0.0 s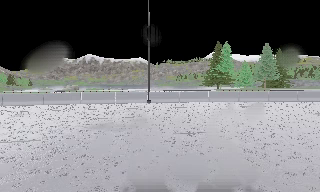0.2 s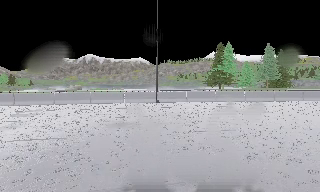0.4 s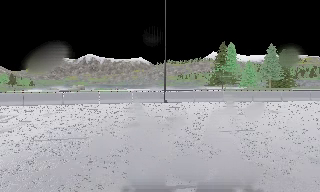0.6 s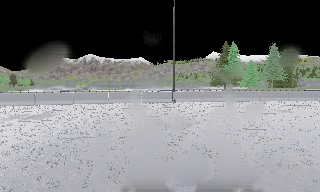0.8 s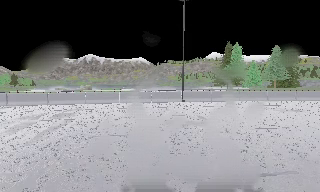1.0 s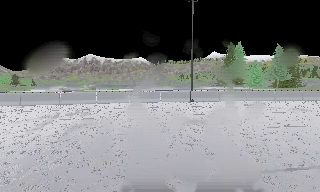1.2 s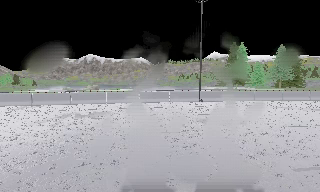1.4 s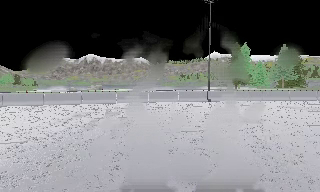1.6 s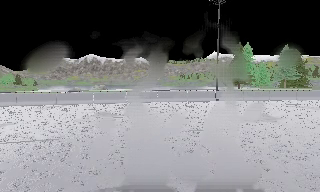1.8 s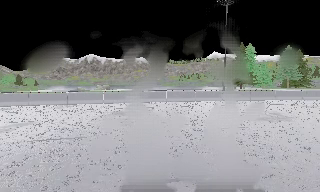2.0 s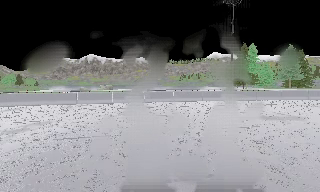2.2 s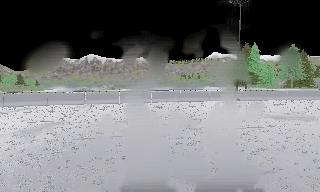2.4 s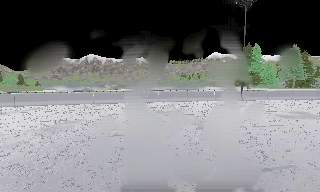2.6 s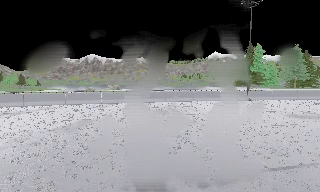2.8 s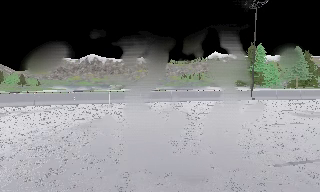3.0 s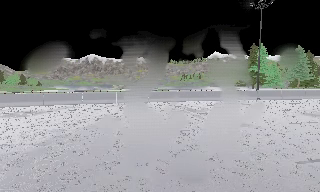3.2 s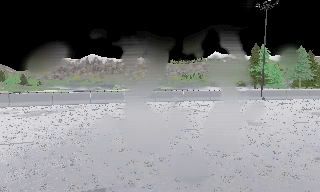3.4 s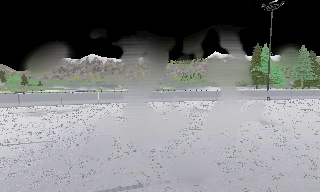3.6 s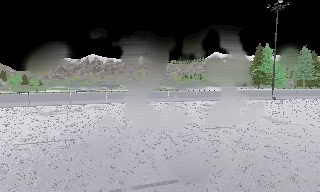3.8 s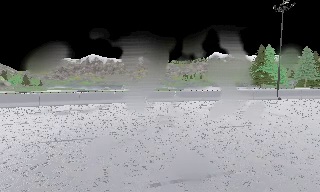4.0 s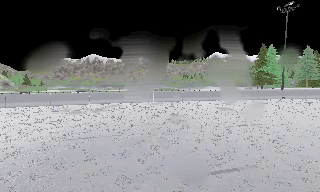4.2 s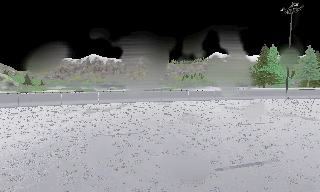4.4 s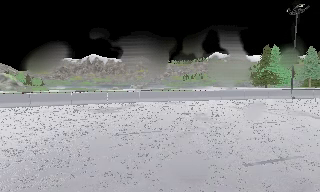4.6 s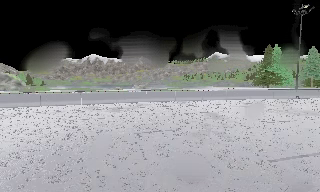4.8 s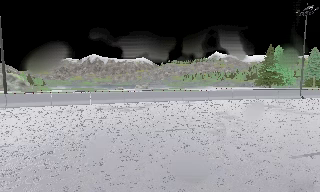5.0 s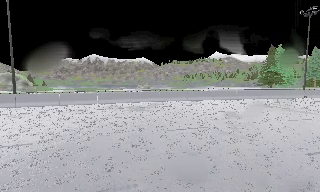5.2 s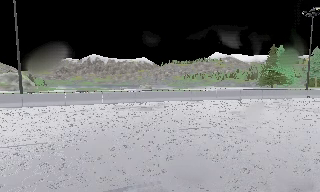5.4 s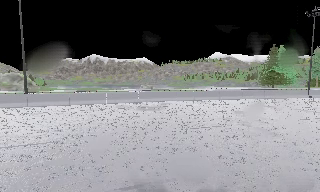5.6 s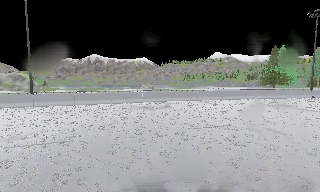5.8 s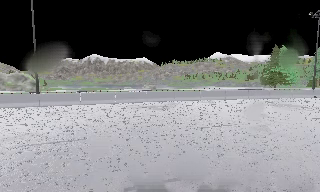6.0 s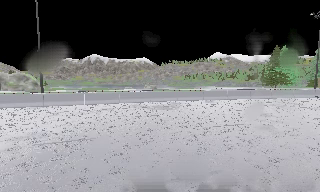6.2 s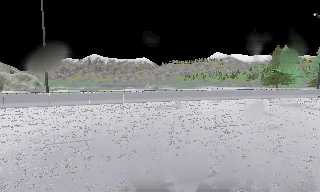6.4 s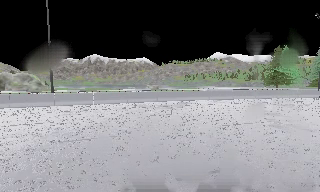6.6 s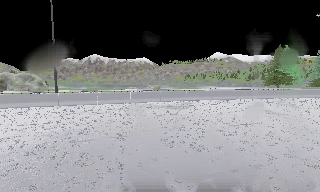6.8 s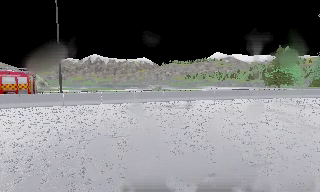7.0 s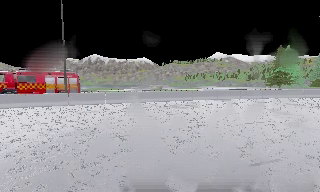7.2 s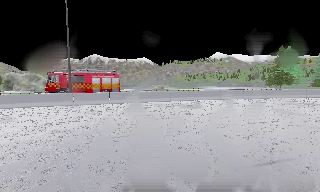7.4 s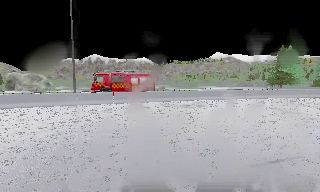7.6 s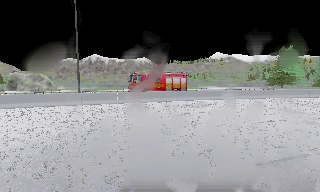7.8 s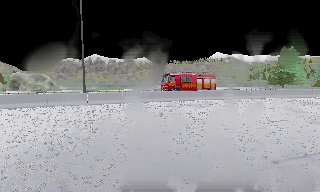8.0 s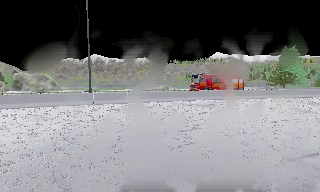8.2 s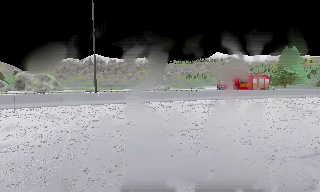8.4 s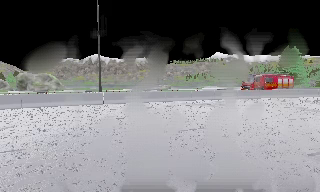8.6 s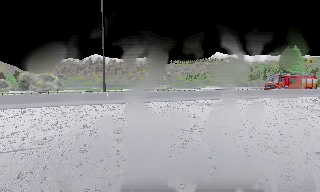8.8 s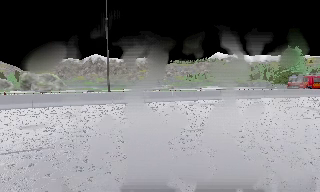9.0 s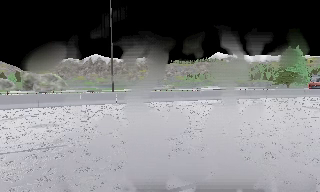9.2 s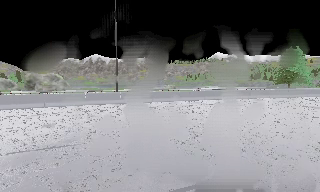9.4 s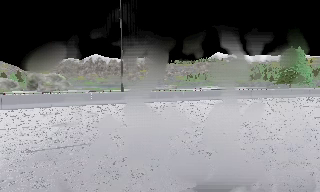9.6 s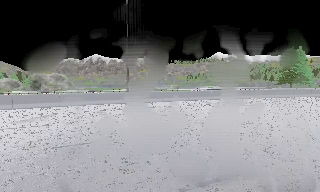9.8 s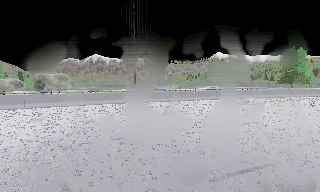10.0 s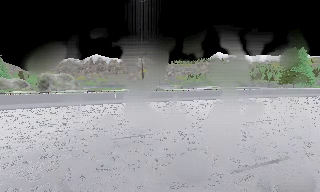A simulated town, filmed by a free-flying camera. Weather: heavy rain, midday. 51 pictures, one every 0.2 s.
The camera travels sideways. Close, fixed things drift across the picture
to the right.
0.0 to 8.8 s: The camera travels to its left, about 30 m, so close, fixed things drift to the right. It loses speed.
8.8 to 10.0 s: The camera travels to its left and backward, about 3.5 m, so close, fixed things drift to the right. It gains speed.
The film runs backward here.
